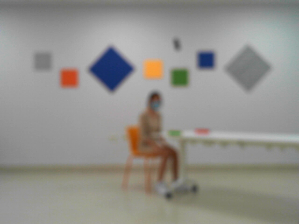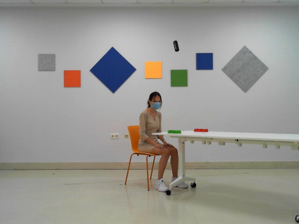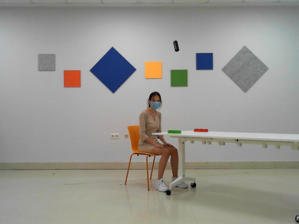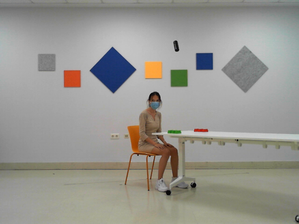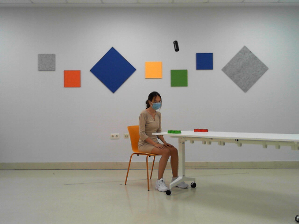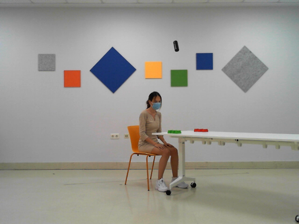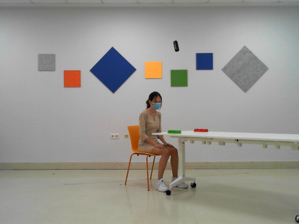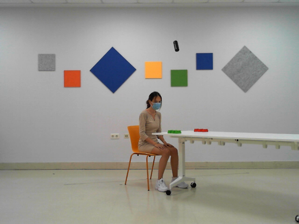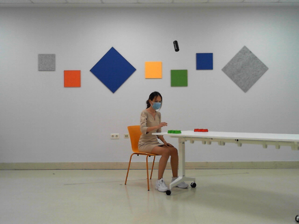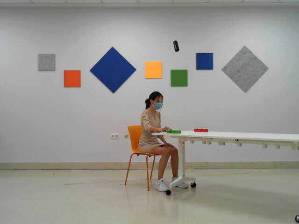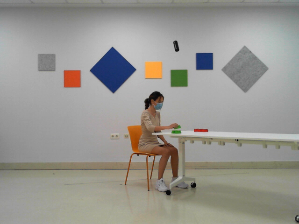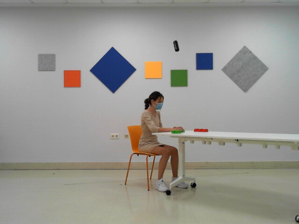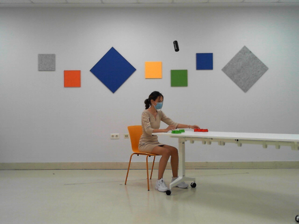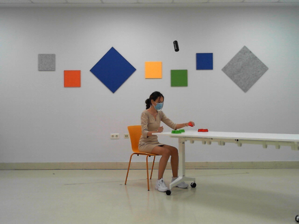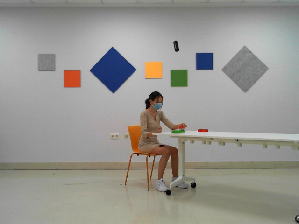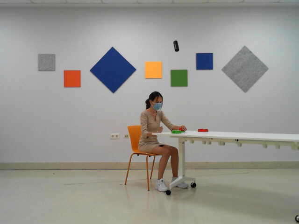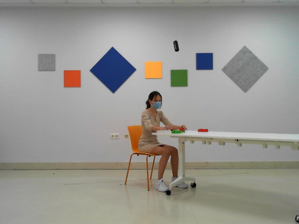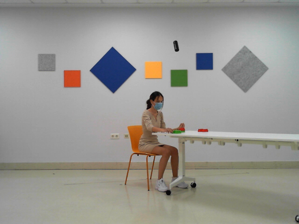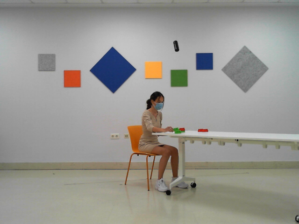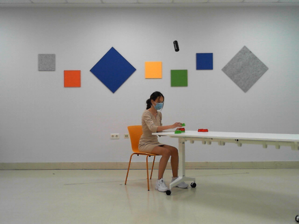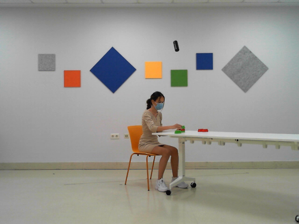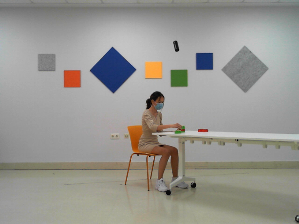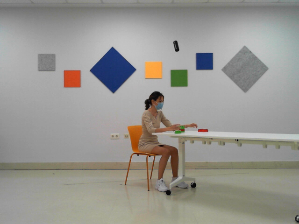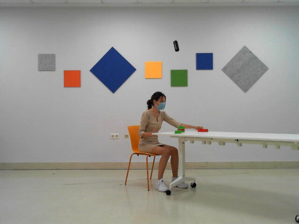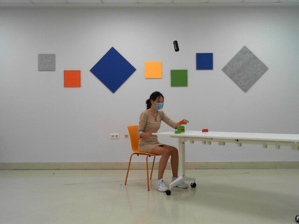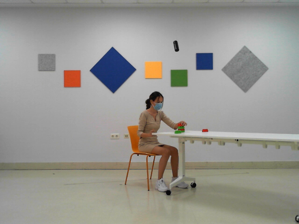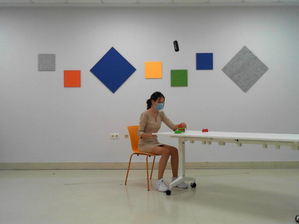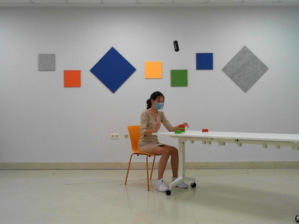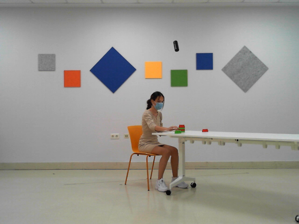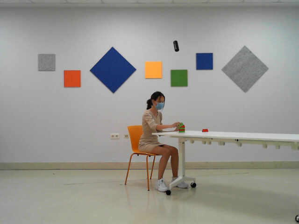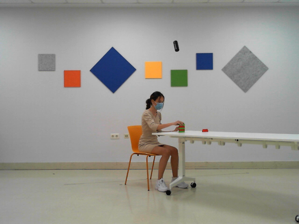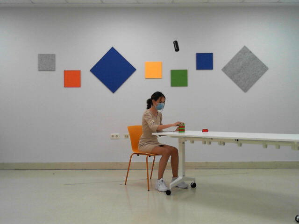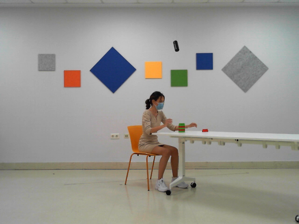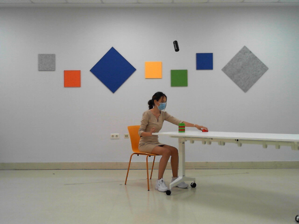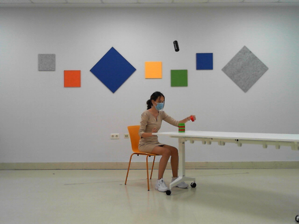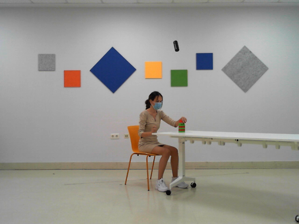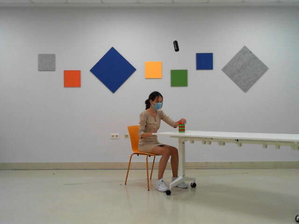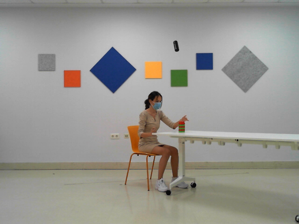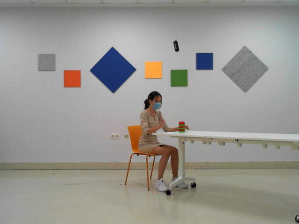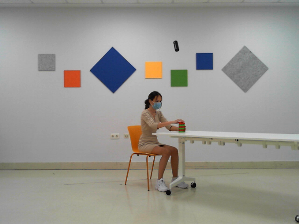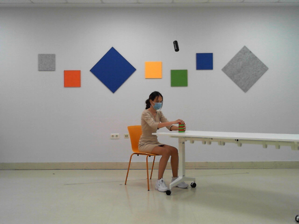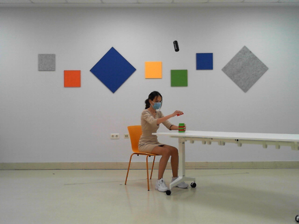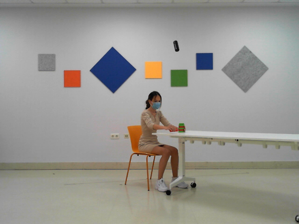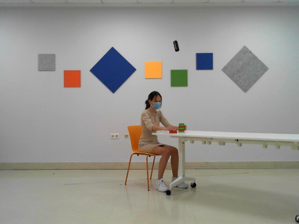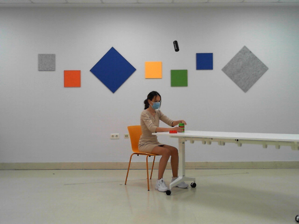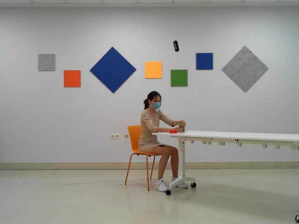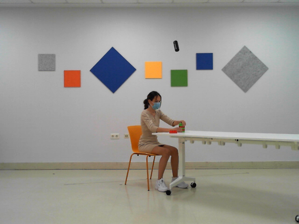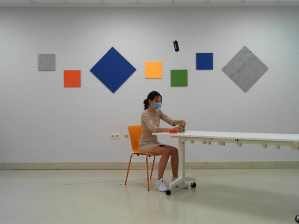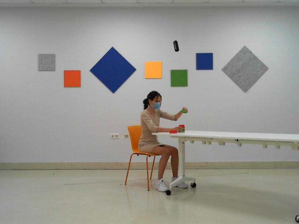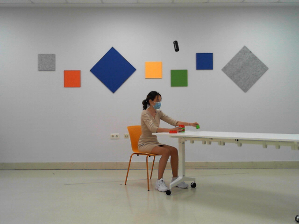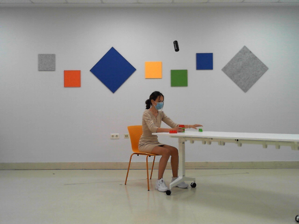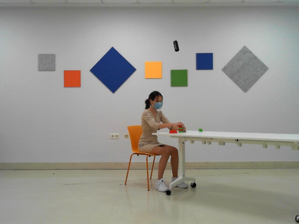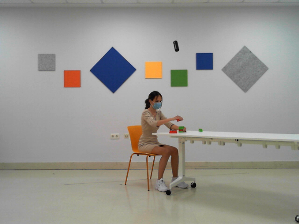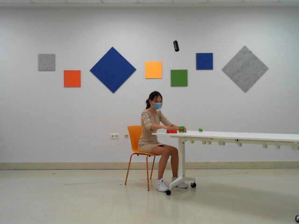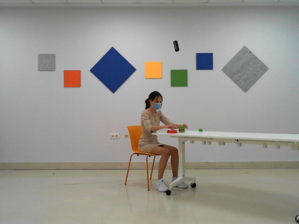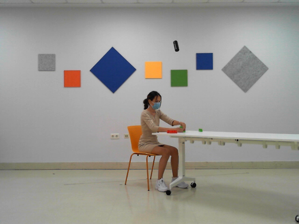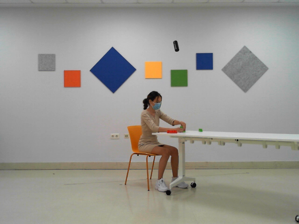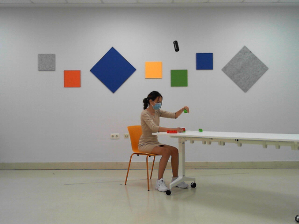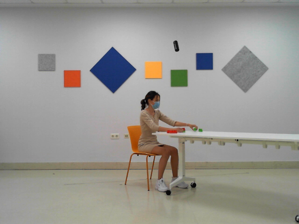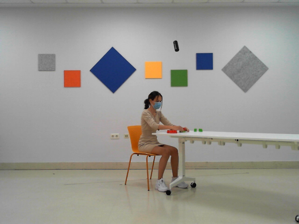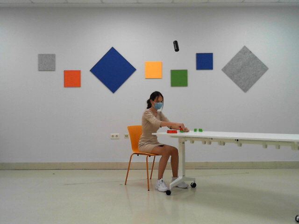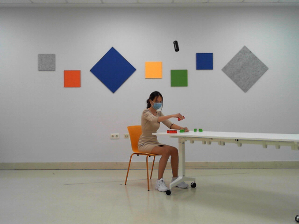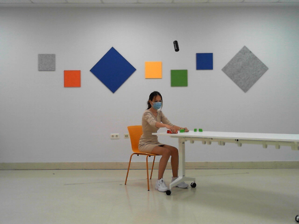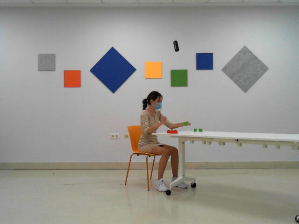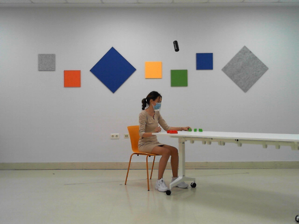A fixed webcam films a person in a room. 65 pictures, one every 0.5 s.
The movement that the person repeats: Assemble and disassemble a 6-piece LEGO tower.
